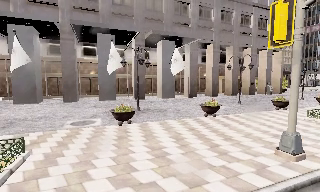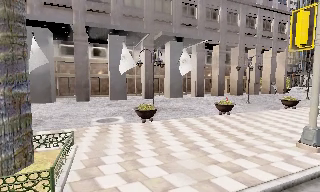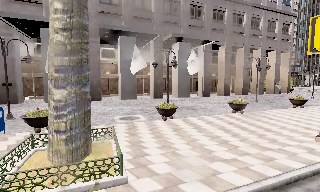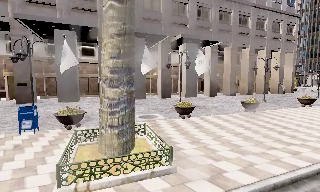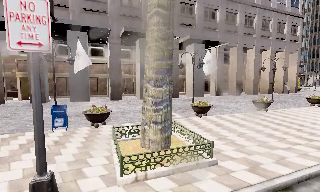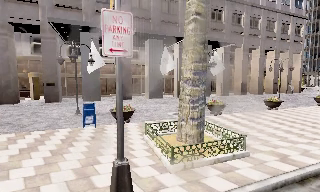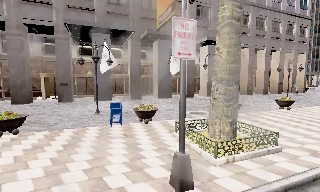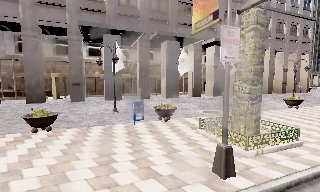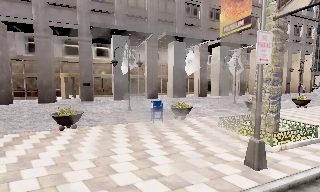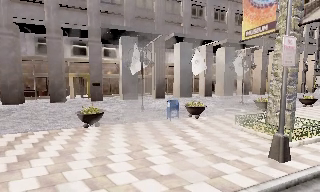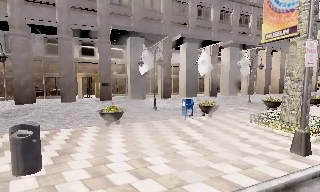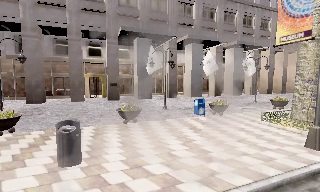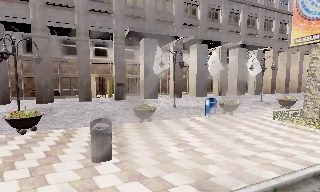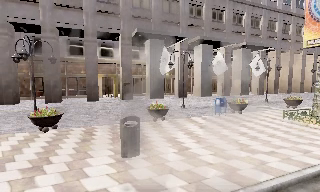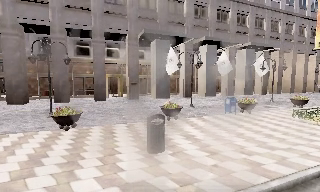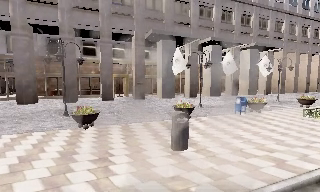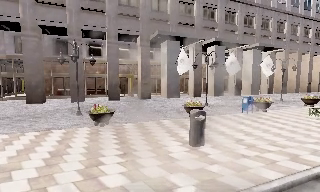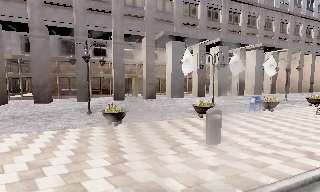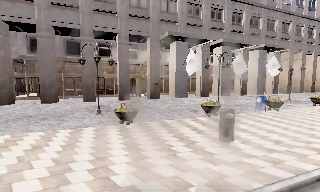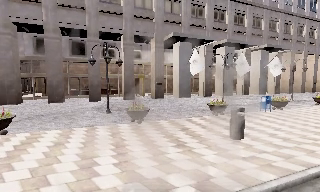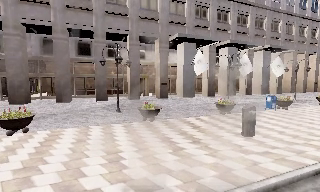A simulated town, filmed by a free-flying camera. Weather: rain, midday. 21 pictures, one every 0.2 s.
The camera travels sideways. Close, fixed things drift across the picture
to the right.
0.0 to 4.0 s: The camera travels to its left, about 19 m, so close, fixed things drift to the right. It loses speed.
The film runs forward here.
